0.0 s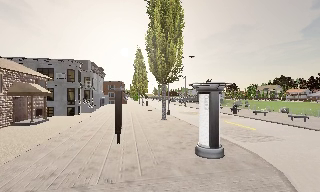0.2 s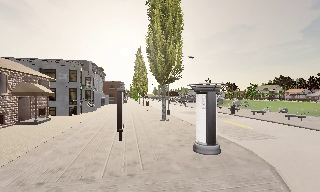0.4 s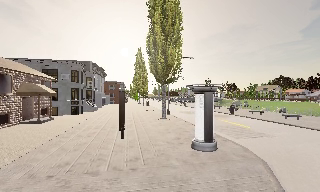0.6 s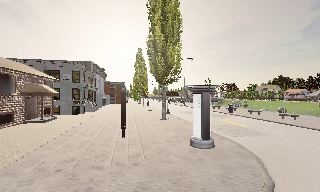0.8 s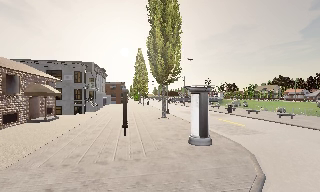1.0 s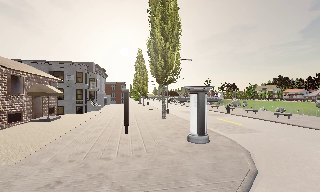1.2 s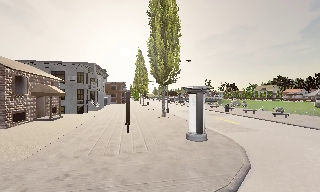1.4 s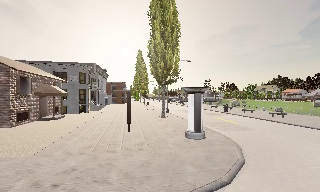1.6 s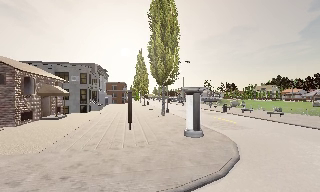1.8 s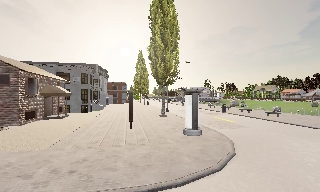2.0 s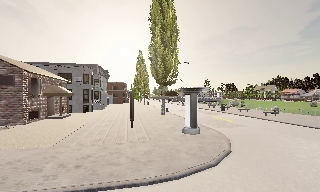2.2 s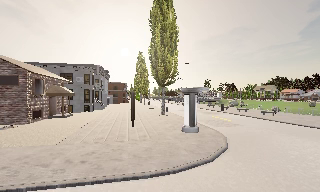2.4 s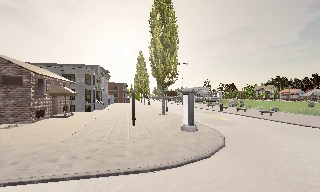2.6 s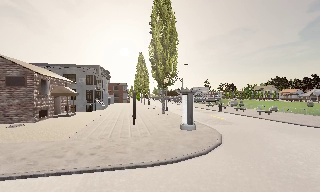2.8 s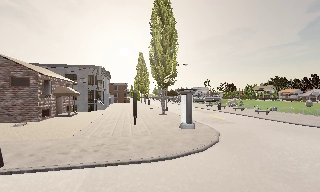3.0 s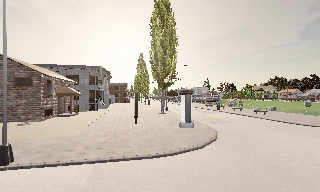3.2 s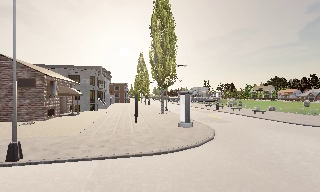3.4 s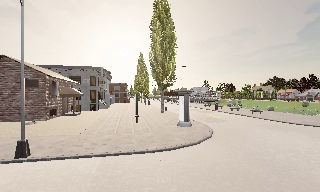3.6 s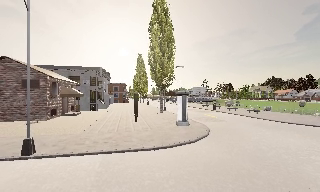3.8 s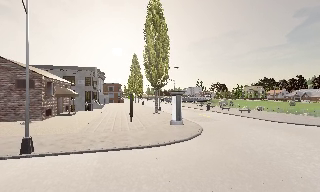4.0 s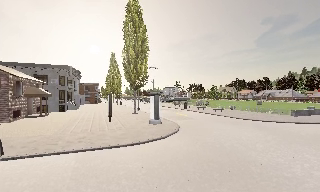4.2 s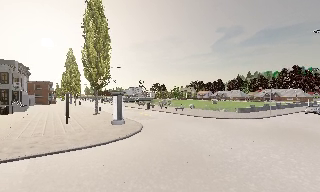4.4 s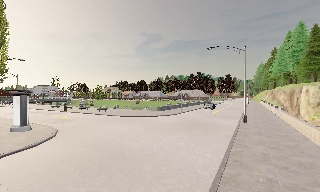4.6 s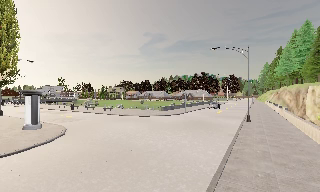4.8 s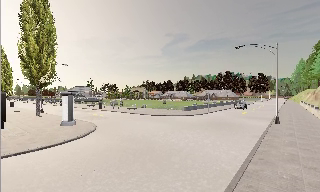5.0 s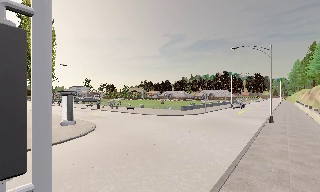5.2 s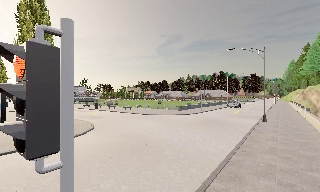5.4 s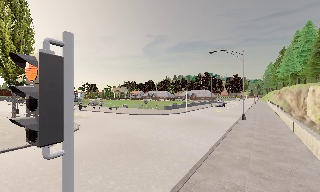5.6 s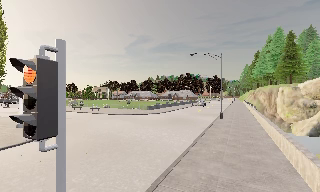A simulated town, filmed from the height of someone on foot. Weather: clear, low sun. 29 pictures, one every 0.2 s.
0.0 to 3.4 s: The camera travels backward, about 7 m, so what stands in front gets smaller.
3.4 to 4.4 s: The scene slides to the left, as the camera pans about 50 degrees to its right. It travels backward, about 2 m.
4.4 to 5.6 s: The camera travels backward, about 2.5 m, so what stands in front gets smaller.
The film runs backward here.
